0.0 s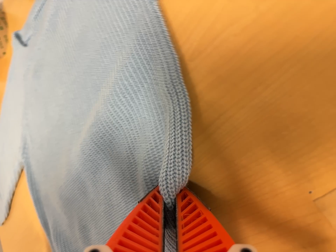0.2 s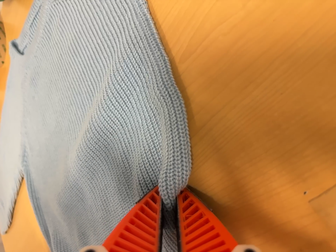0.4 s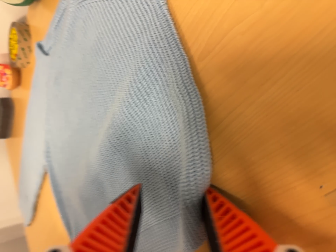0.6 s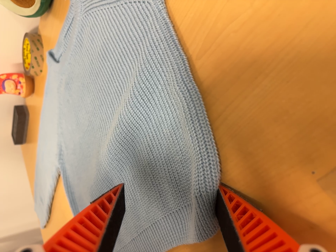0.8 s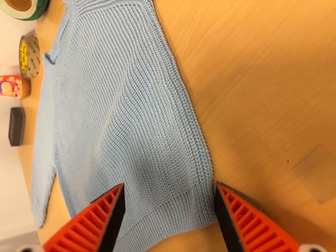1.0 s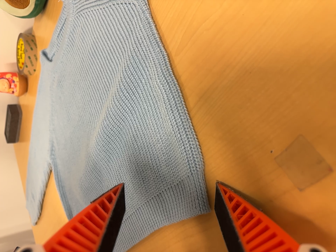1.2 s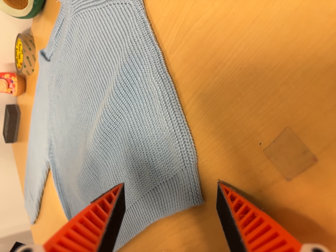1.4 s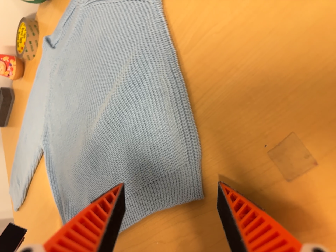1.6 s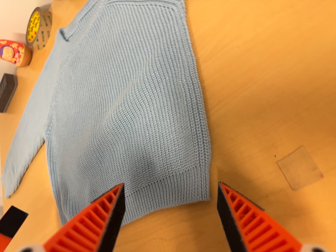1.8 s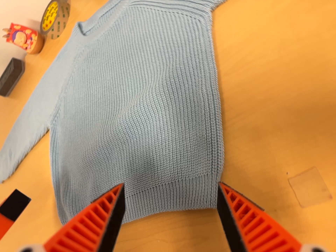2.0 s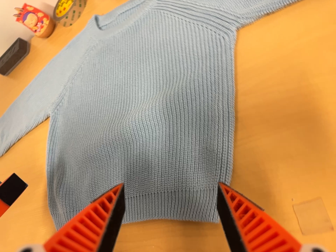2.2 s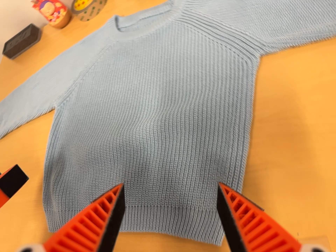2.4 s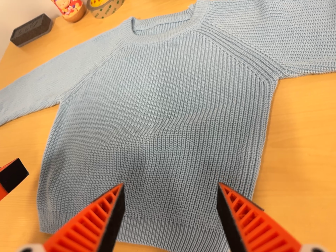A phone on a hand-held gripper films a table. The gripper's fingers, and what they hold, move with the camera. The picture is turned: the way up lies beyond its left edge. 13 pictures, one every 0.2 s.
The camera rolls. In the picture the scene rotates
clockwise.
0.0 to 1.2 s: The camera travels backward, about 6 cm, so what stands in front gets smaller.
1.2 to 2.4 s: The camera pans to its right by about 15 degrees. It travels to its left, about 16 cm. It rolls about its line of sight by about 40 degrees, and the scene rotates clockwise.
The film runs backward here.
